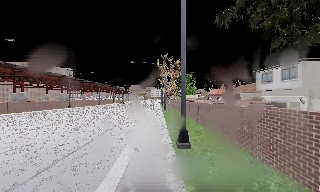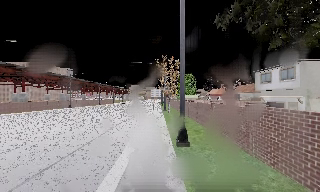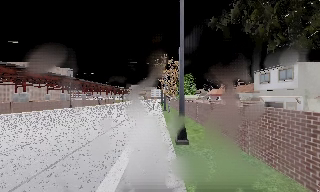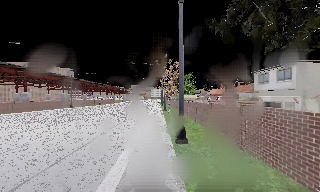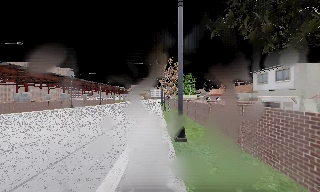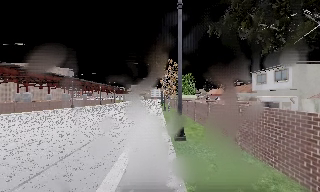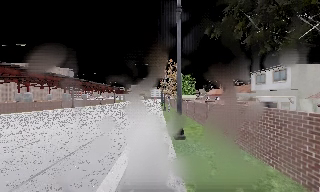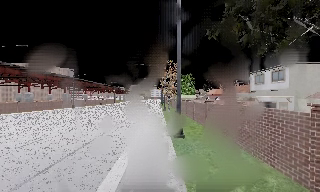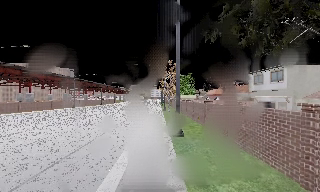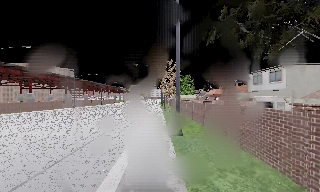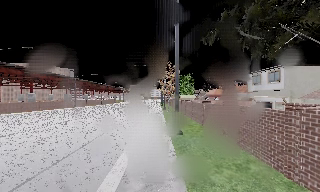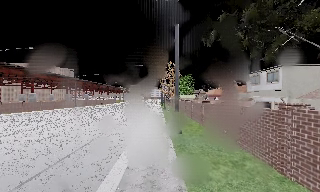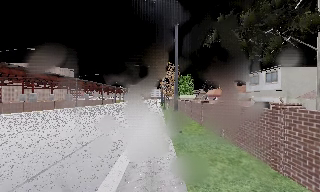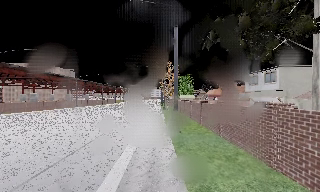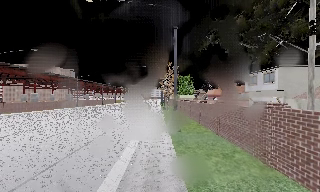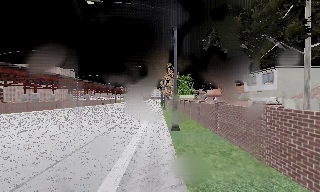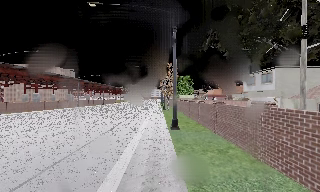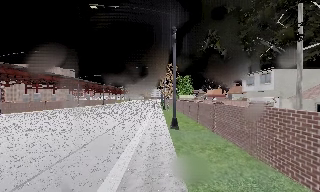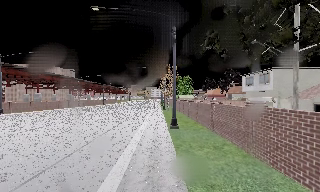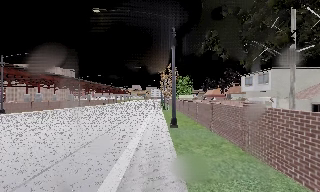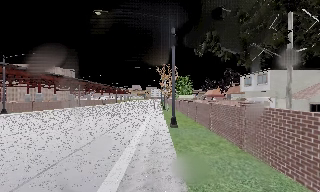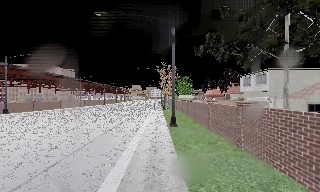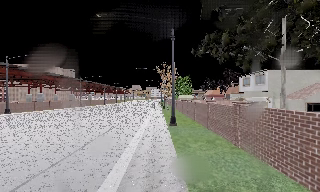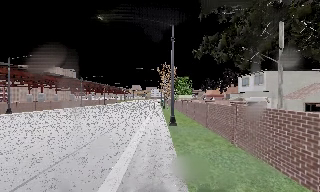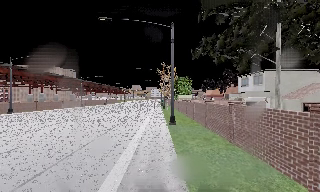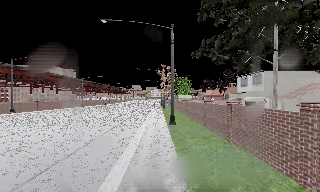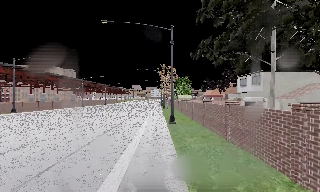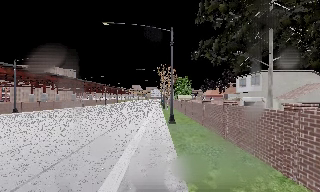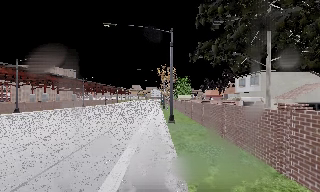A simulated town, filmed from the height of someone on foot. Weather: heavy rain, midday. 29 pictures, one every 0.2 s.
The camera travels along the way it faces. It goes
backward.
0.0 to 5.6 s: The camera travels backward, about 9 m, so what stands in front gets smaller.
The film runs backward here.
